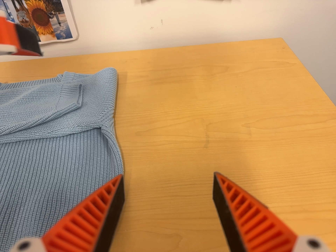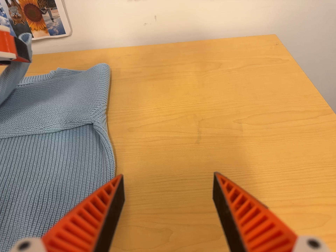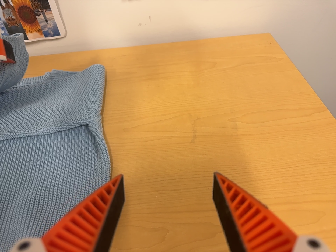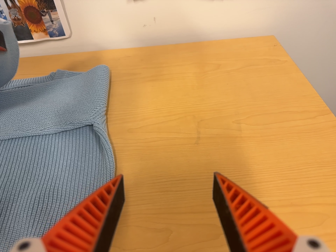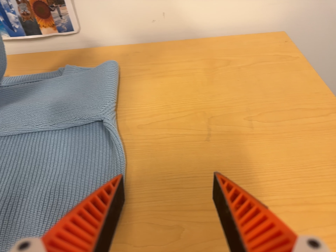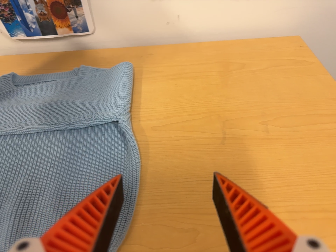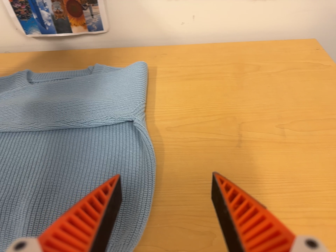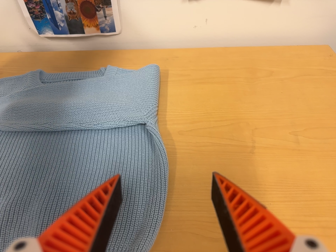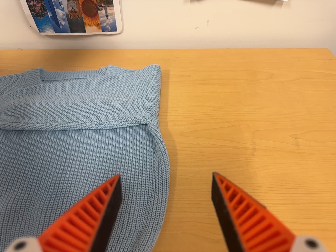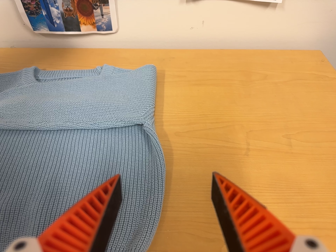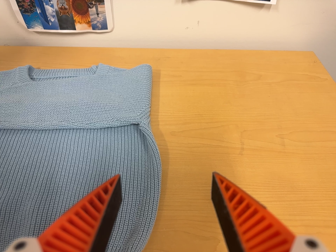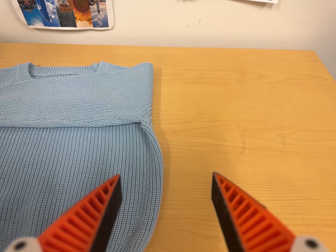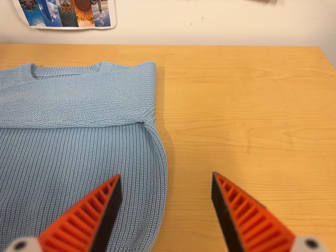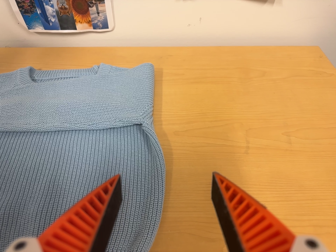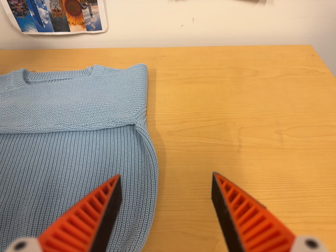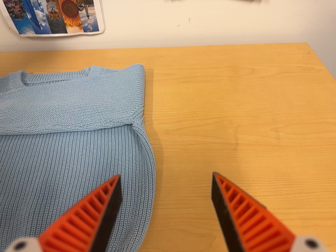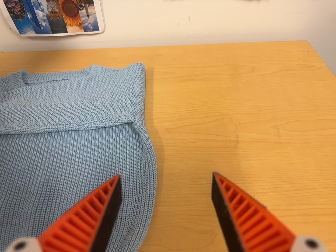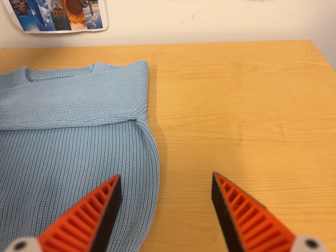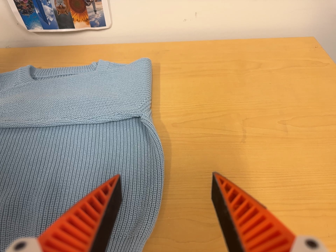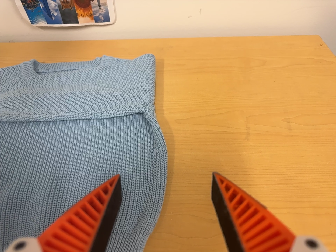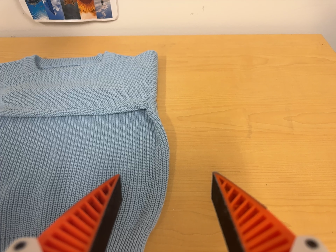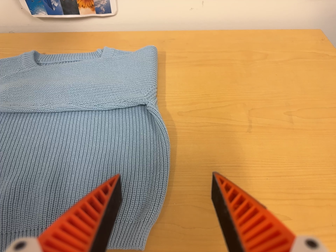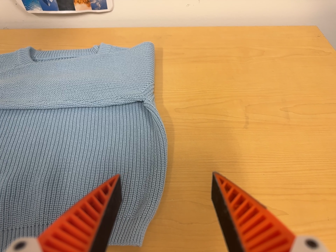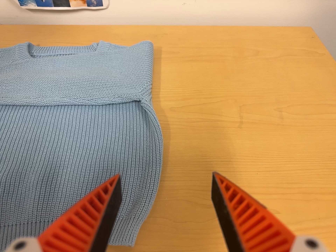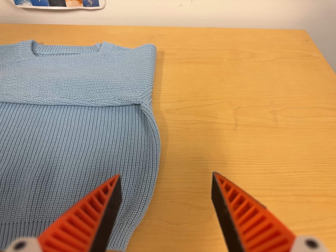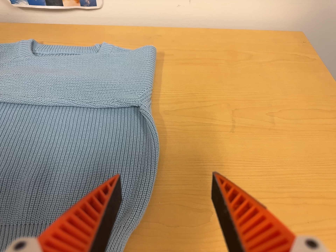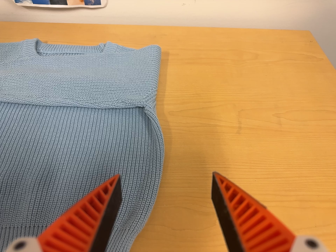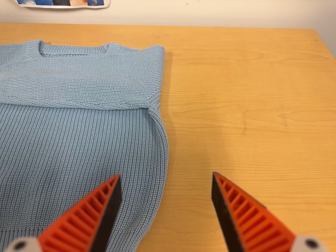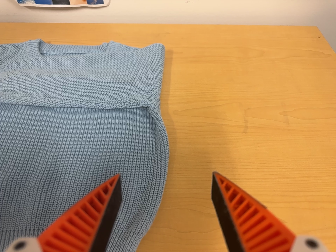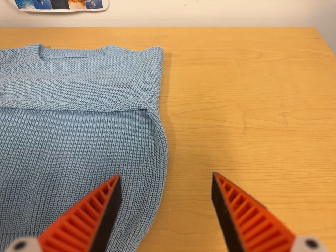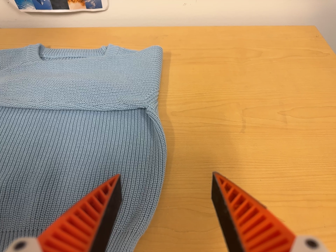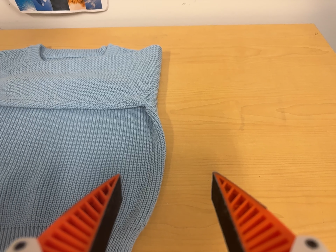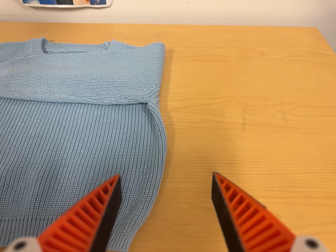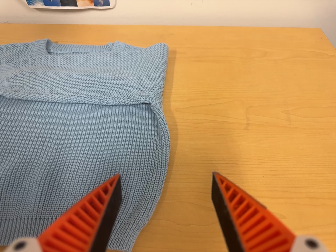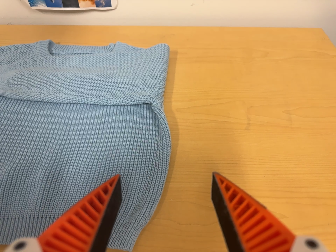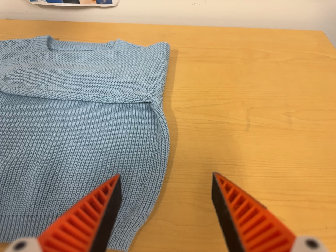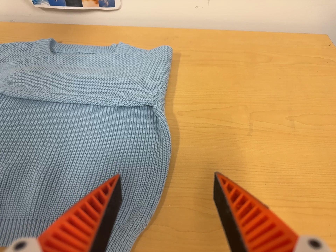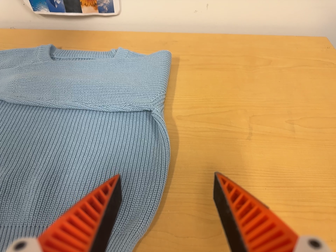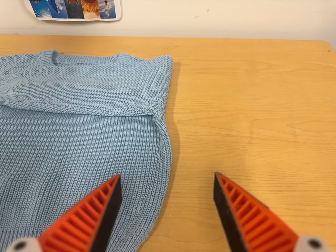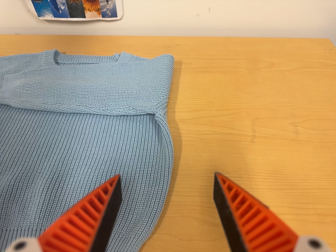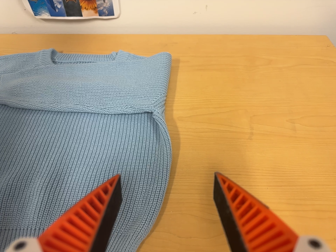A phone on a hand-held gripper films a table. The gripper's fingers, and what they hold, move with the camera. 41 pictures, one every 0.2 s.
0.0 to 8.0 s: The camera travels to its left, about 6 cm, so close, fixed things drift to the right.
The film runs backward here.
